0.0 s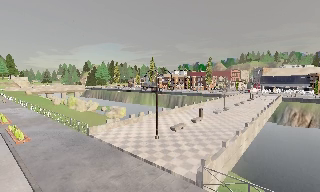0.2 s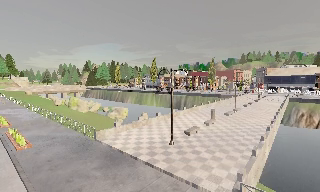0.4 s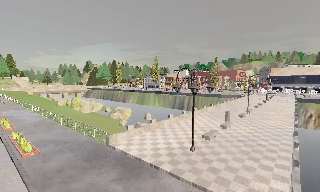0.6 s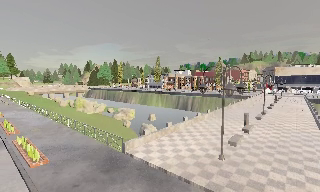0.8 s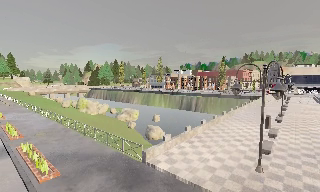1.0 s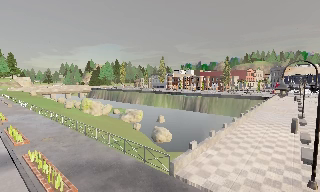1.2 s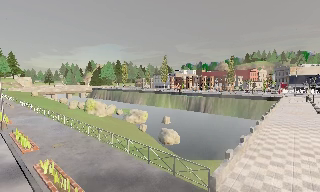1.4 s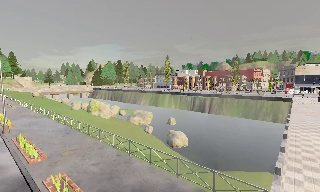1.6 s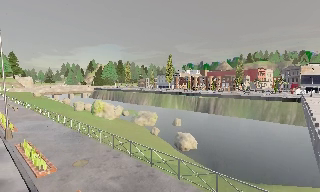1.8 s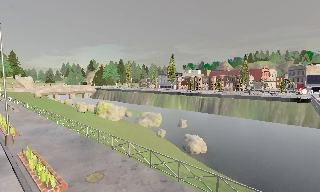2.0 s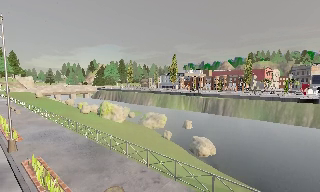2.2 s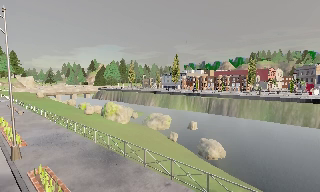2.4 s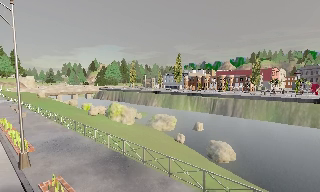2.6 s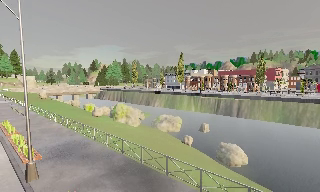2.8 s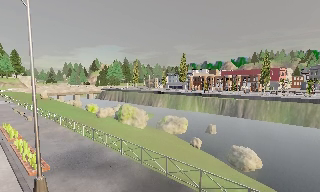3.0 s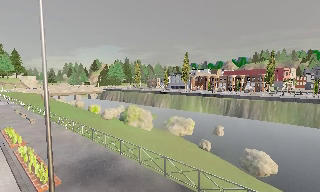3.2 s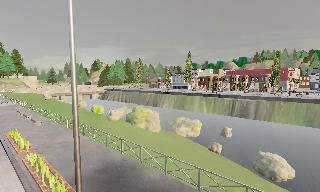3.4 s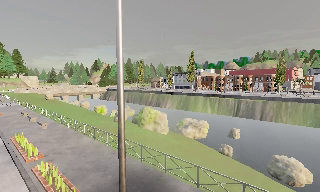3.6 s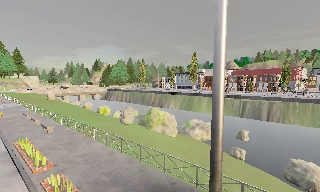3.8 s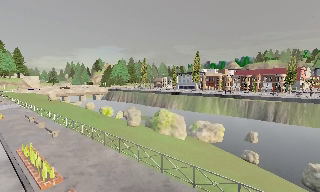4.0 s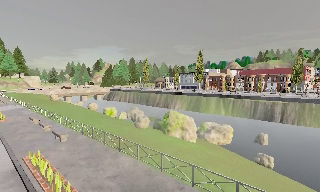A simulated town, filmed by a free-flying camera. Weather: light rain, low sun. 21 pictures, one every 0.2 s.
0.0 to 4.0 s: The camera travels to its left and forward, about 30 m, so close, fixed things drift to the right.
The film runs forward here.
